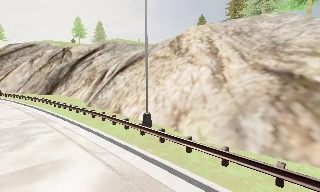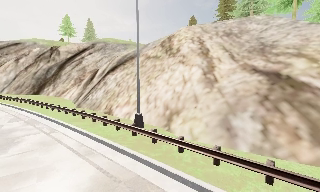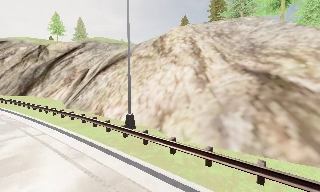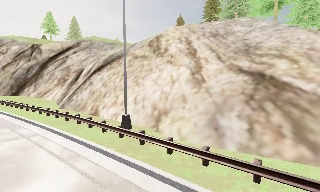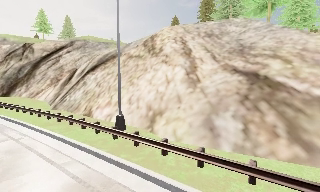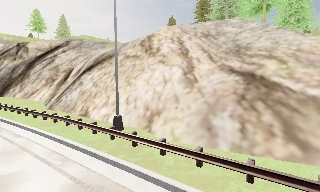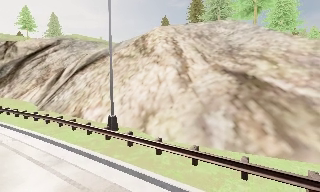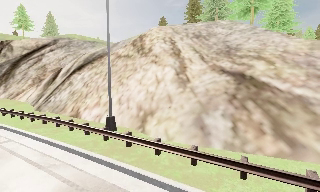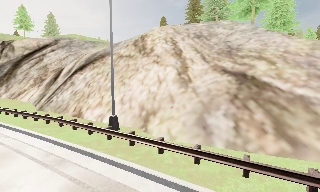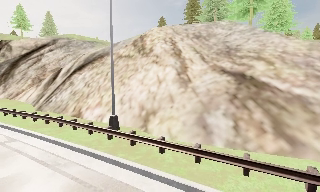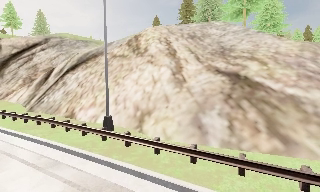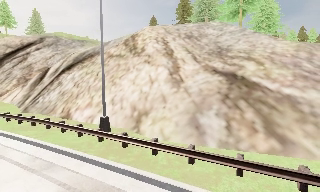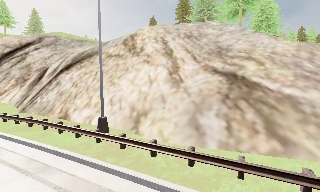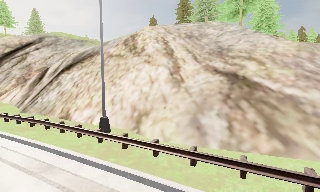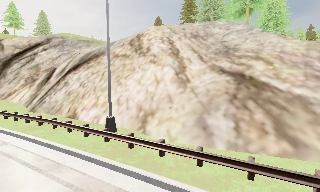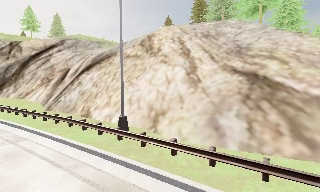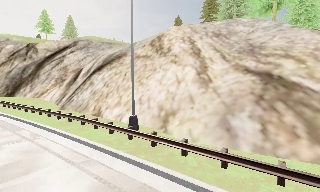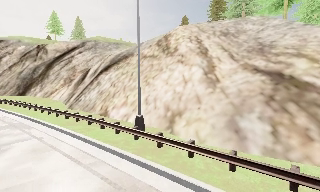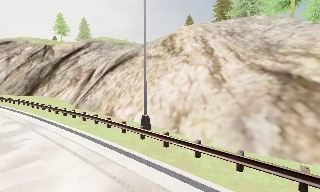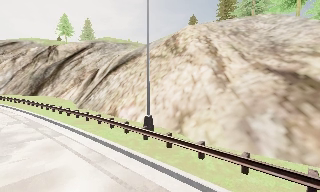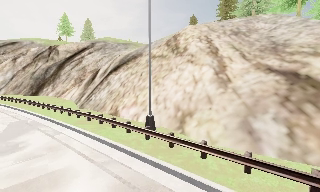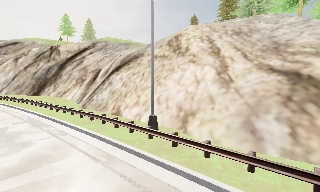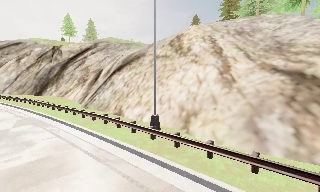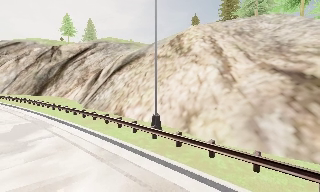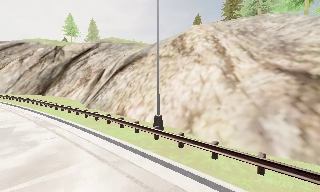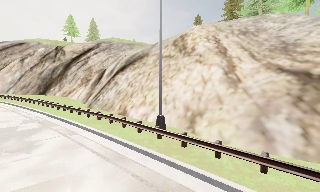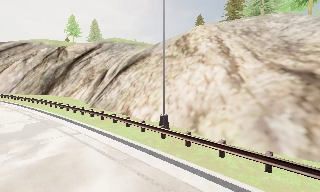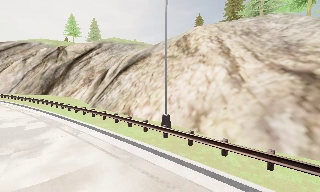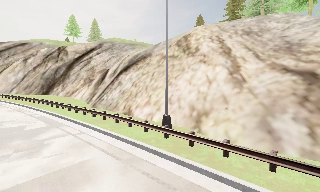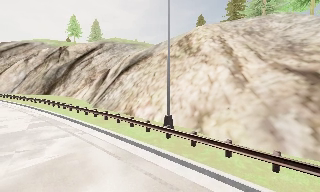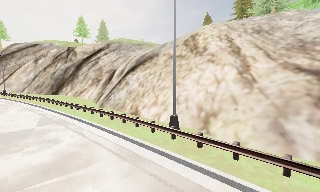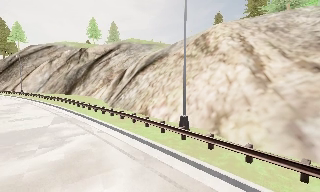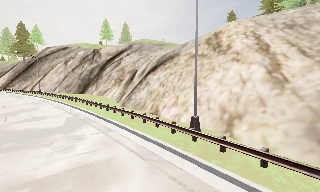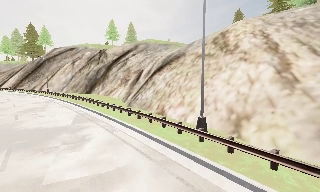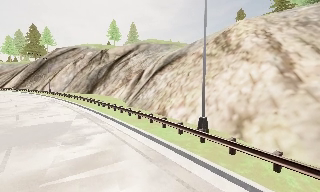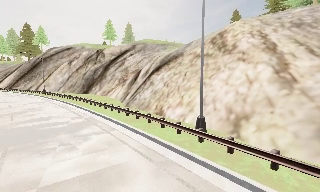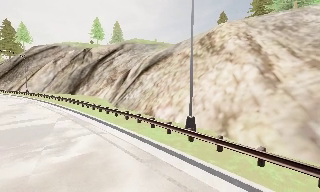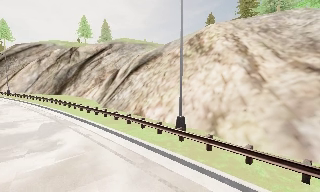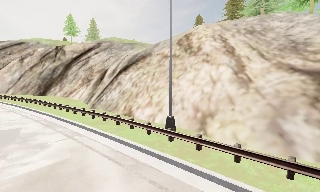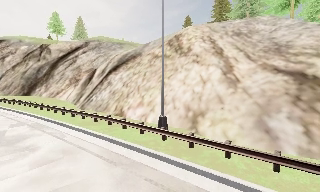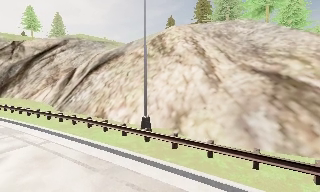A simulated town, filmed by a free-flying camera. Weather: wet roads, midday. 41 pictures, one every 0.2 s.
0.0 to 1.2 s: The scene slides to the left, as the camera pans about 15 degrees to its right.
1.2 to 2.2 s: The camera shifts only a little, or ends up much as it began.
2.2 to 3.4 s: The camera swings to its left by about 10 degrees, and the scene slides to the right.
3.4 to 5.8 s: The camera travels to its left, about 1 m, so close, fixed things drift to the right.
5.8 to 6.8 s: The camera pans to its left, which is counterclockwise from overhead, by about 10 degrees.
6.8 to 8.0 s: The scene slides to the left, as the camera pans about 20 degrees to its right.
The film runs forward here.
